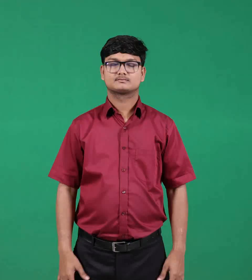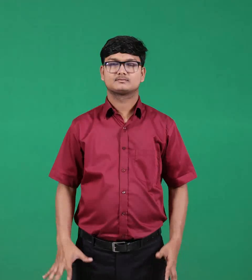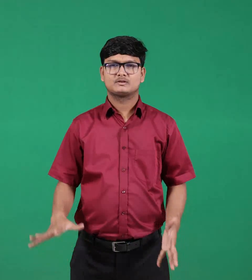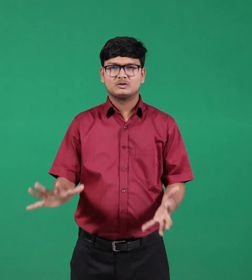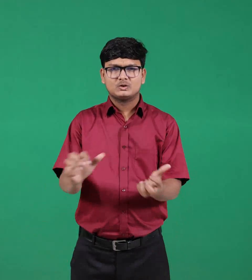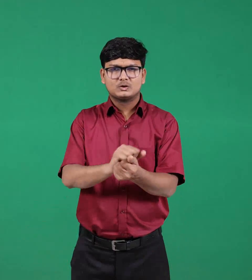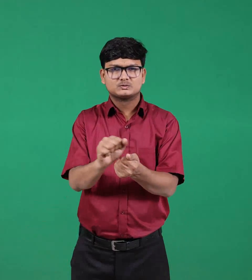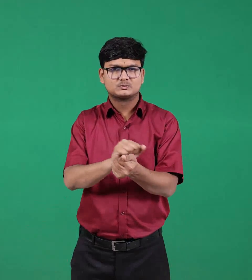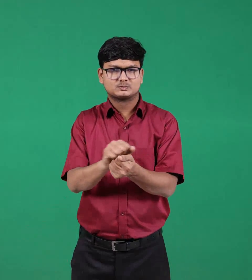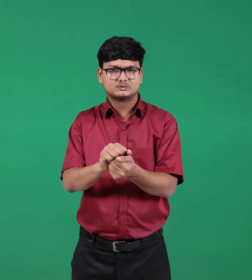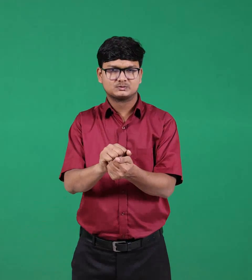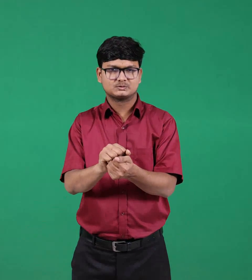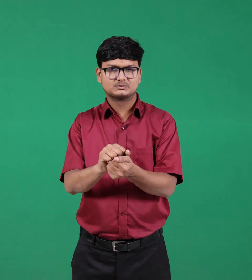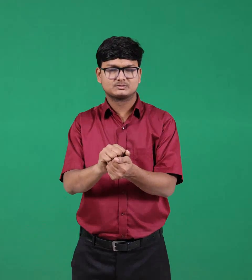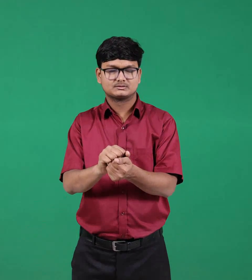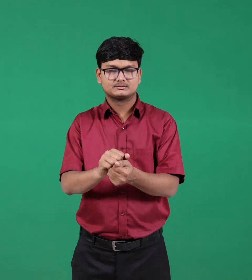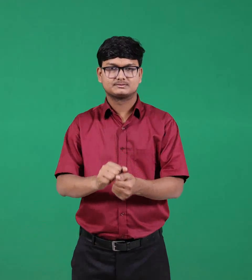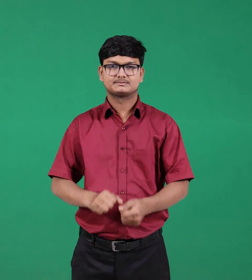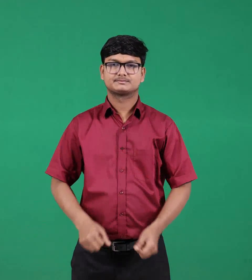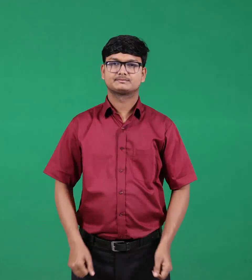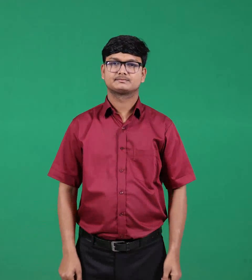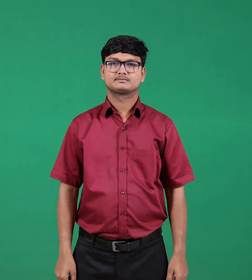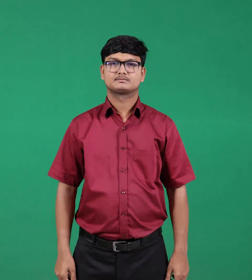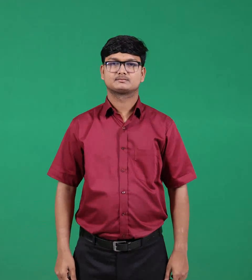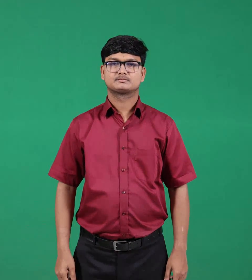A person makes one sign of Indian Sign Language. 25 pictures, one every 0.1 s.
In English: destroy
